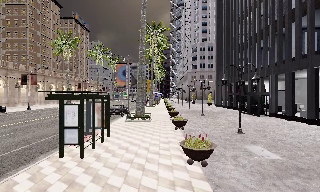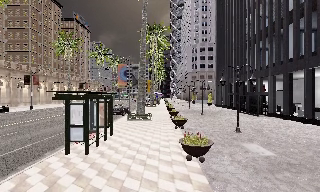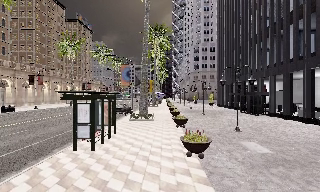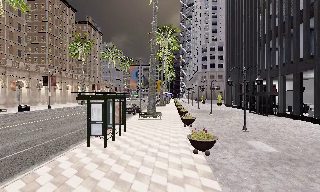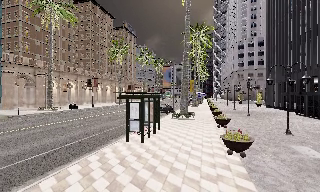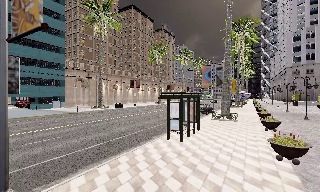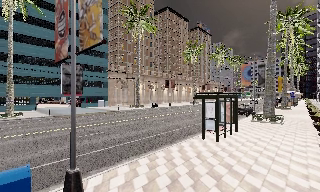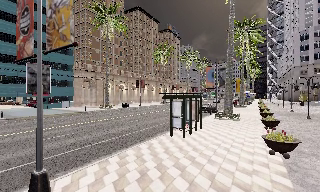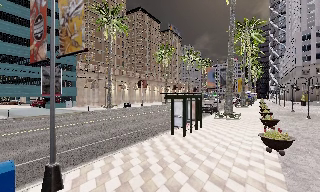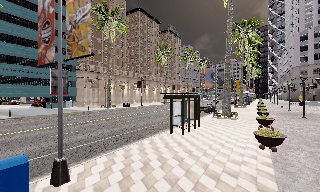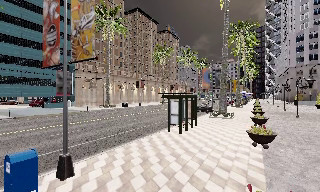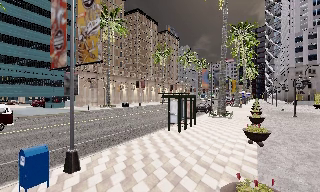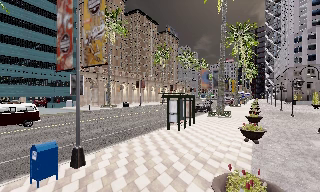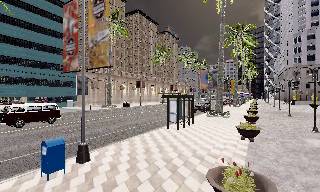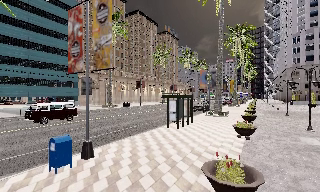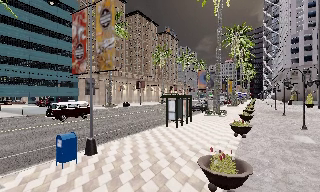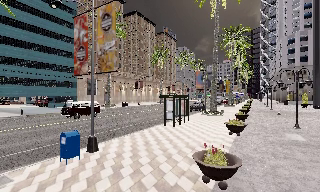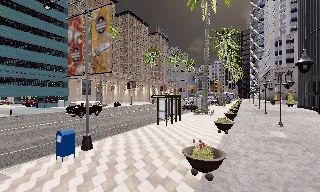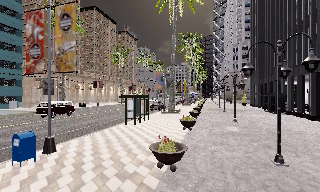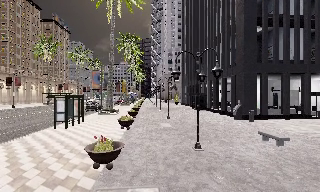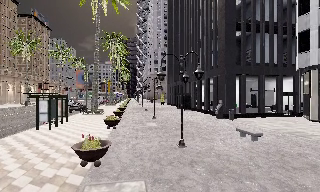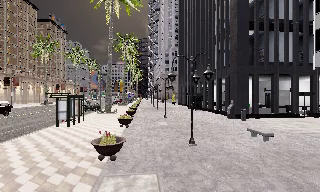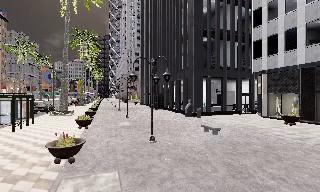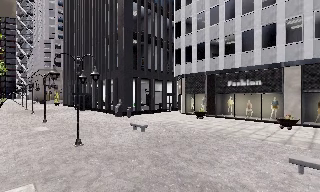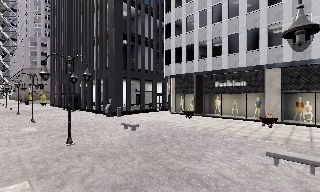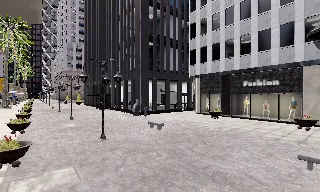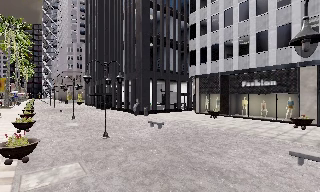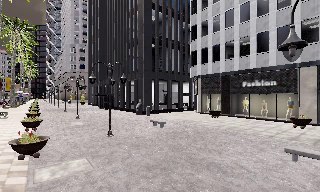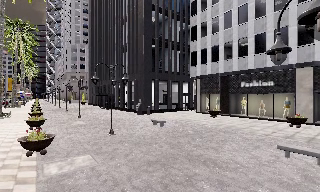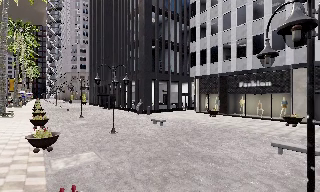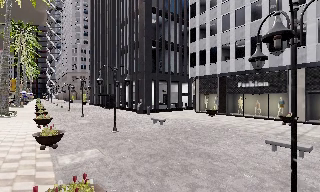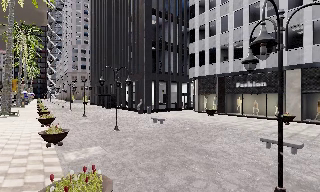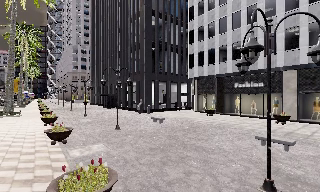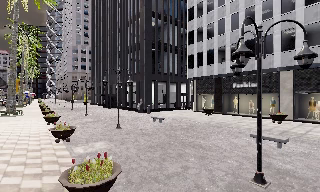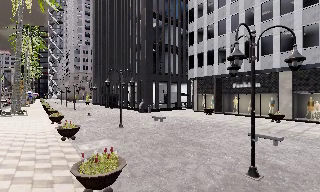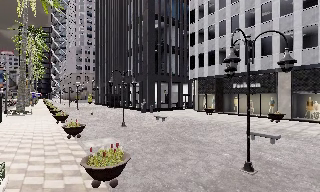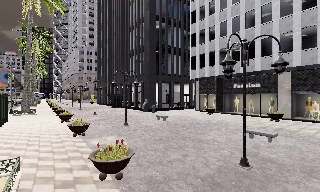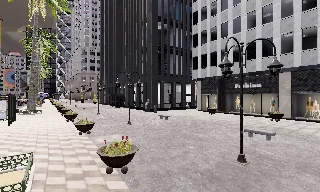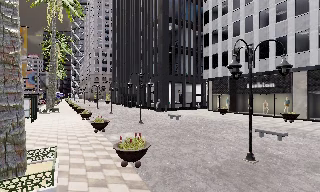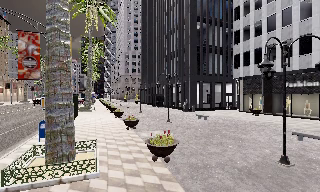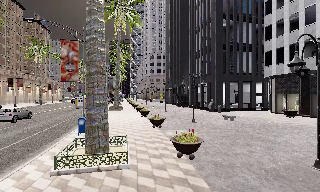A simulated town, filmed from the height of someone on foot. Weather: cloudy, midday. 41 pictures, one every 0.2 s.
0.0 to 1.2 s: The scene slides to the right, as the camera pans about 40 degrees to its left. It travels backward, about 2 m.
1.2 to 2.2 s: The scene slides to the left, as the camera pans about 10 degrees to its right. It travels backward, about 2 m, so what stands in front gets smaller.
2.2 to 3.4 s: The camera travels backward, about 2.5 m, so what stands in front gets smaller.
3.4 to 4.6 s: The scene slides to the left, as the camera pans about 70 degrees to its right. It travels backward, about 2.5 m.
4.6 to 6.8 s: The camera travels backward, about 4.5 m, so what stands in front gets smaller.
6.8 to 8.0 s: The camera swings to its left by about 25 degrees, and the scene slides to the right. It travels backward, about 2.5 m, so what stands in front gets smaller.
The film runs backward here.
